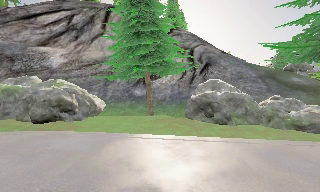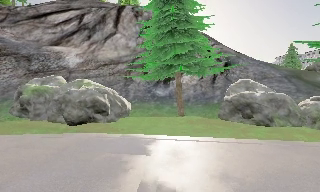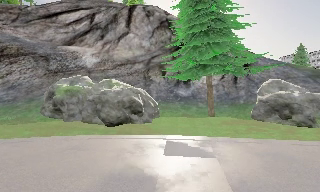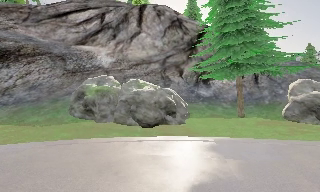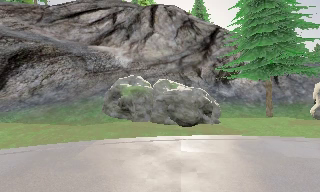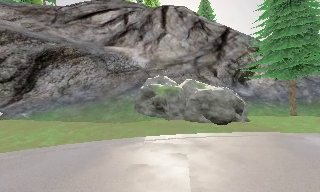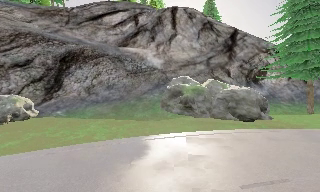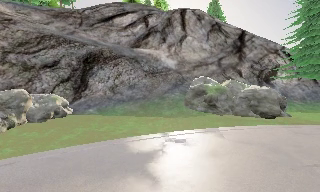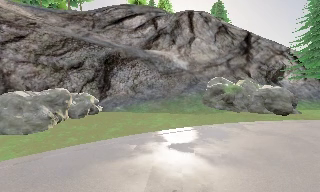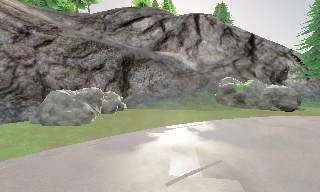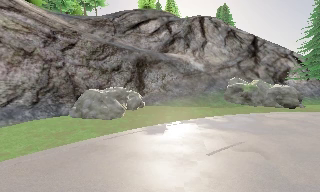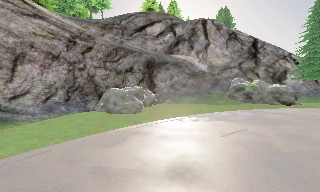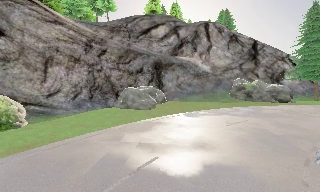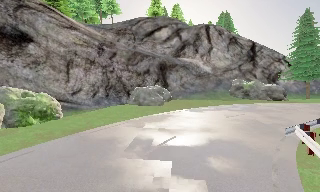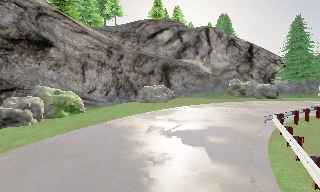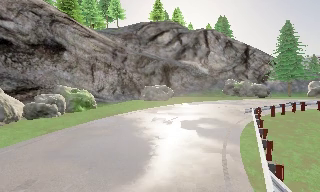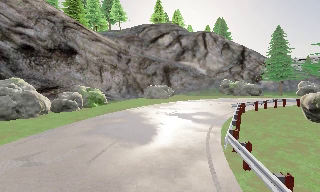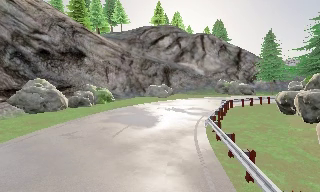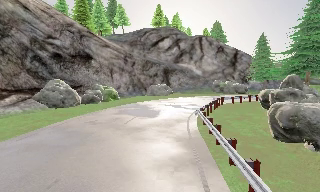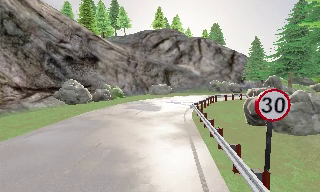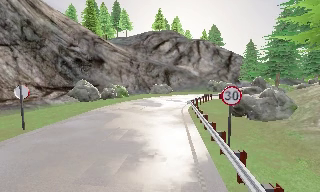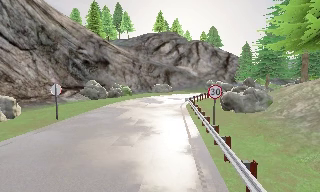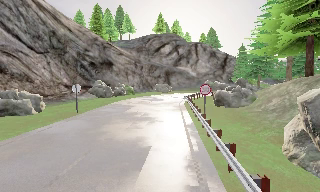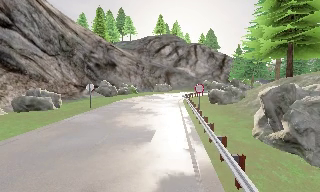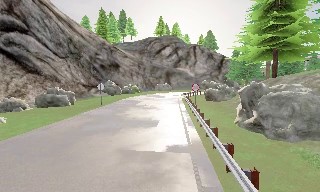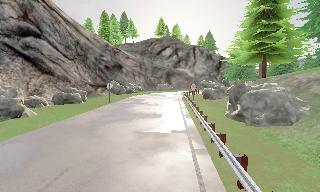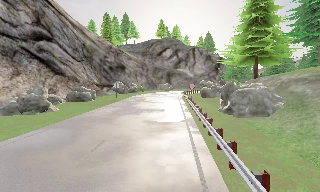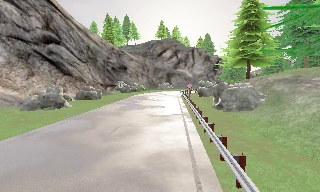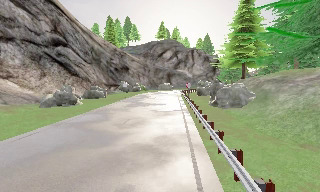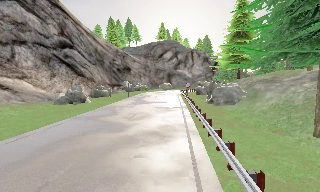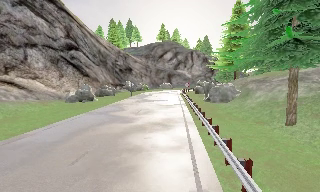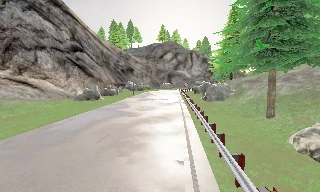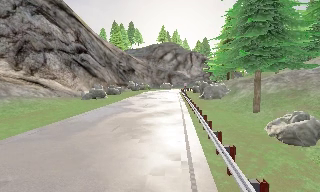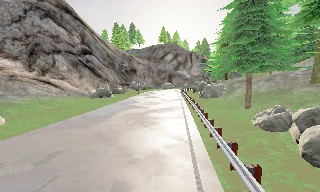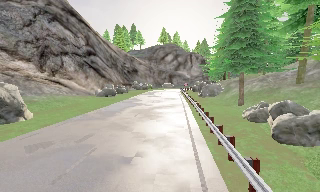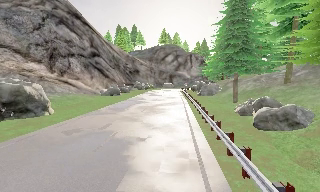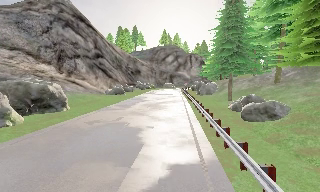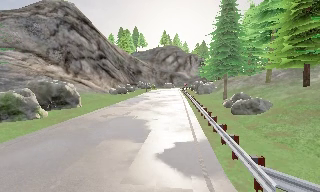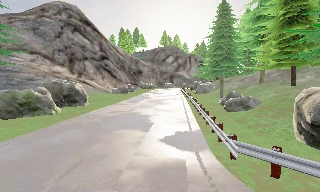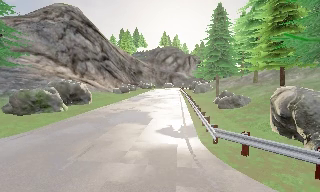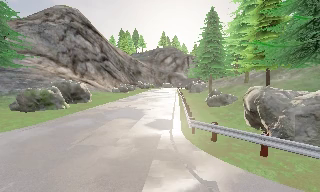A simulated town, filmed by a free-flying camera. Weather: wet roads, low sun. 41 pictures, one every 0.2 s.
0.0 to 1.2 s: The camera travels to its left, about 12 m, so close, fixed things drift to the right.
1.2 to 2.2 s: The camera travels to its left and backward, about 10 m, so close, fixed things drift to the right.
2.2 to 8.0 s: The camera travels backward, about 55 m, so what stands in front gets smaller.
The film runs backward here.
